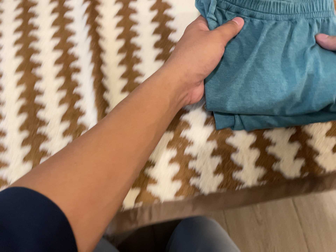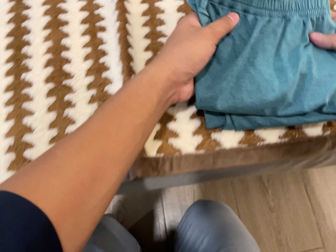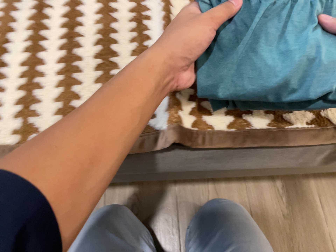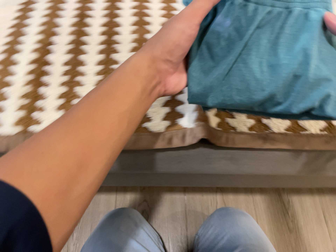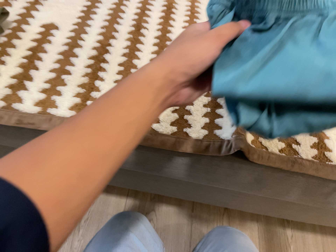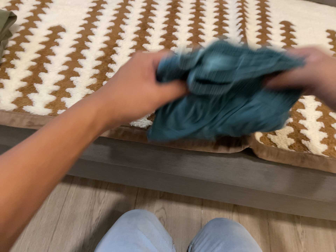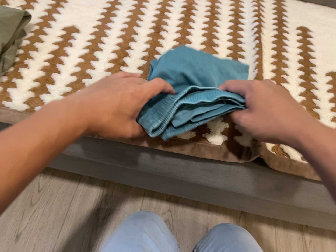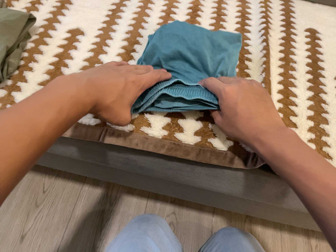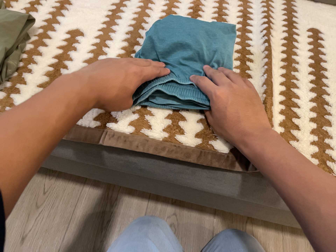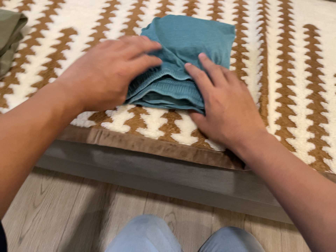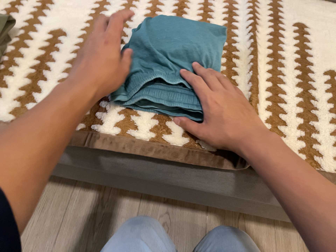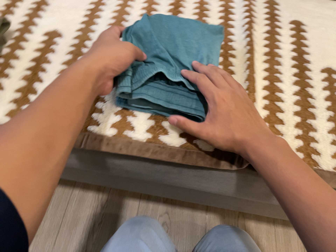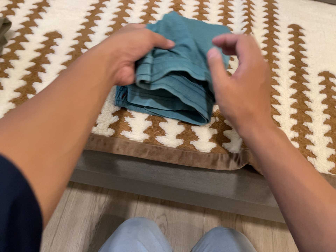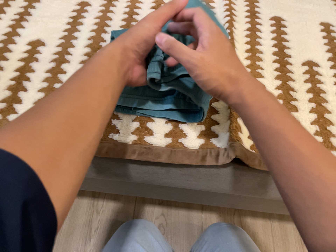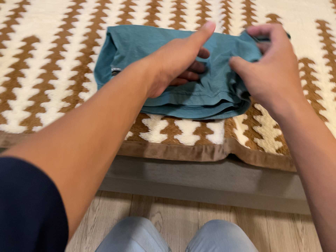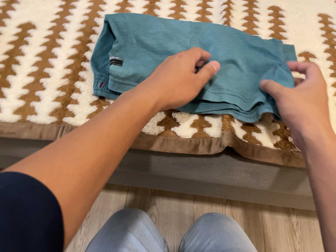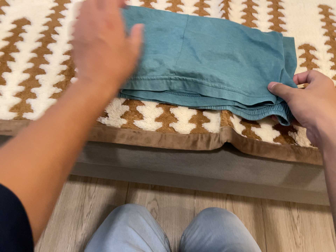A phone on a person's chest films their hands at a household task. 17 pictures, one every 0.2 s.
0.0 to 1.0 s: The camera travels toward the bottom of its view, to its left and backward, about 30 cm. Its aim tips toward the top of its view by about 15 degrees. It rolls about its line of sight by about 20 degrees, and the scene rotates clockwise.
1.0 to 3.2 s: The camera shifts only a little, or ends up much as it began.
The film runs backward here.
